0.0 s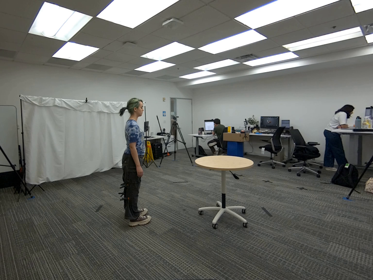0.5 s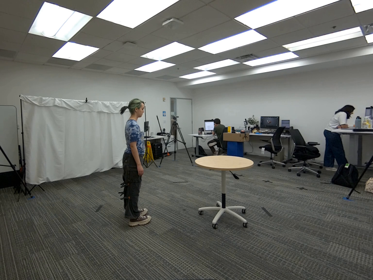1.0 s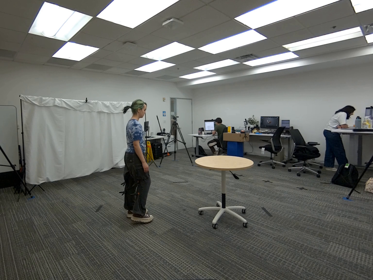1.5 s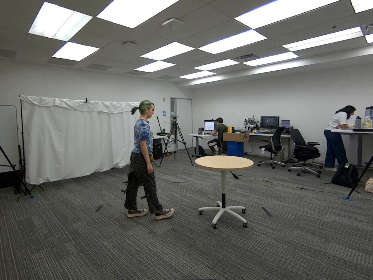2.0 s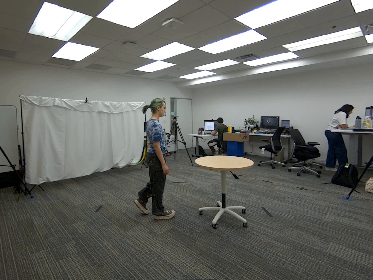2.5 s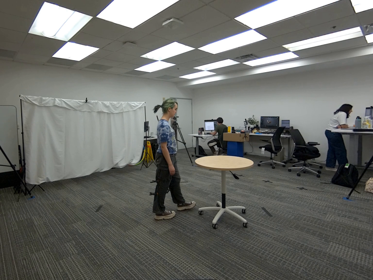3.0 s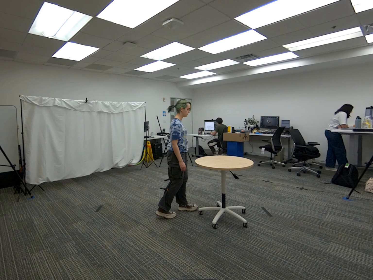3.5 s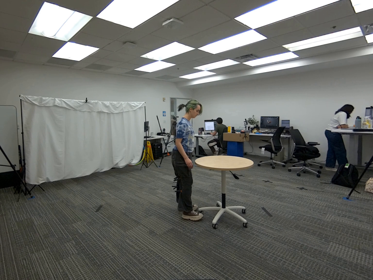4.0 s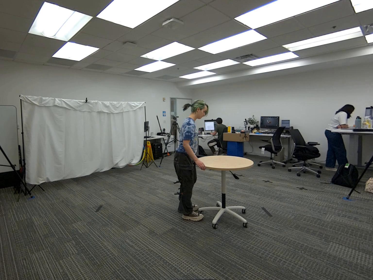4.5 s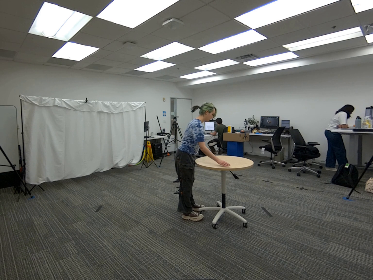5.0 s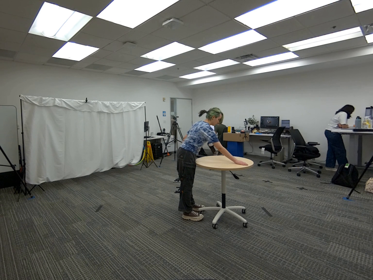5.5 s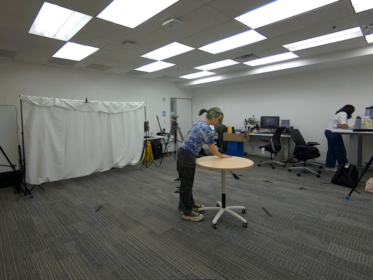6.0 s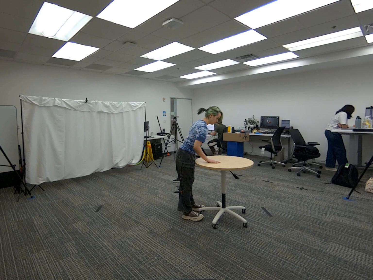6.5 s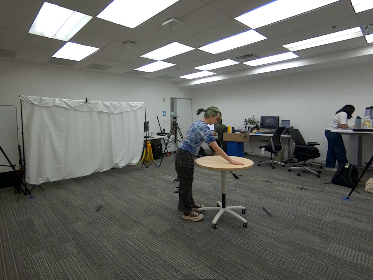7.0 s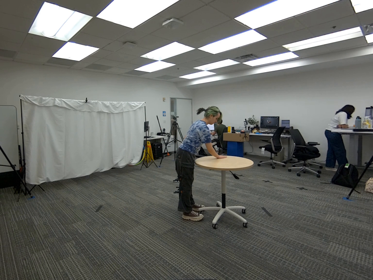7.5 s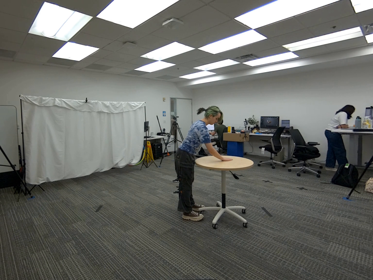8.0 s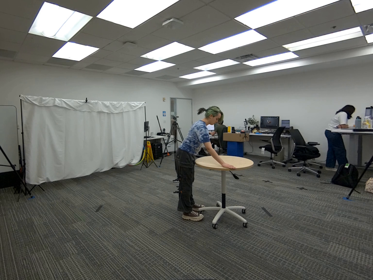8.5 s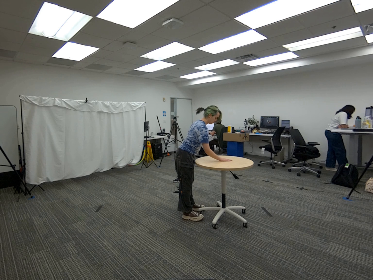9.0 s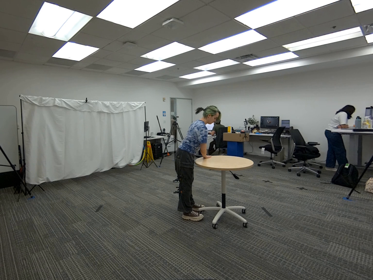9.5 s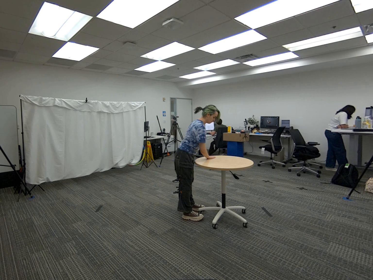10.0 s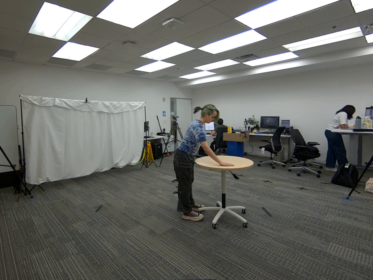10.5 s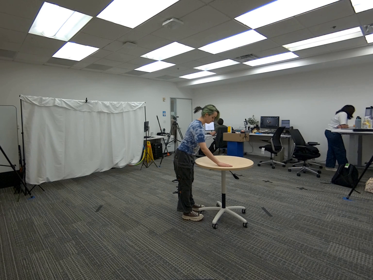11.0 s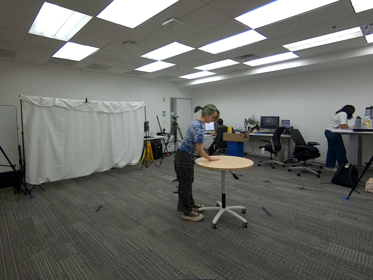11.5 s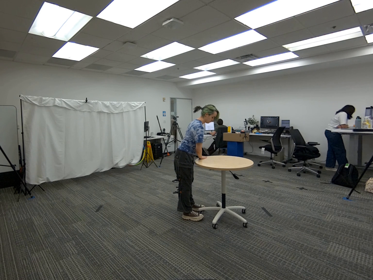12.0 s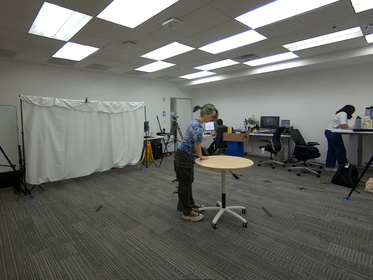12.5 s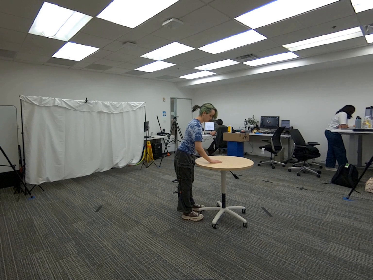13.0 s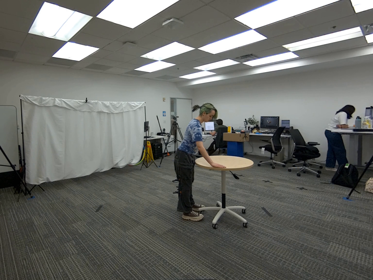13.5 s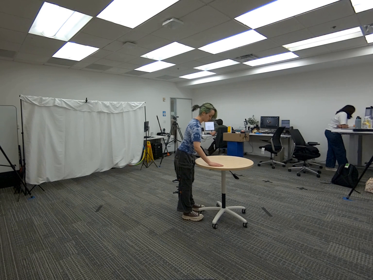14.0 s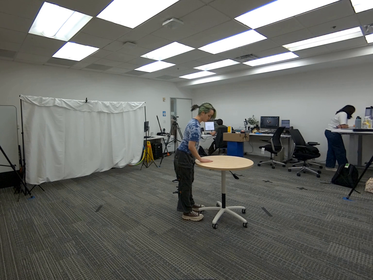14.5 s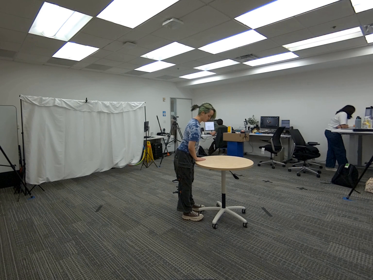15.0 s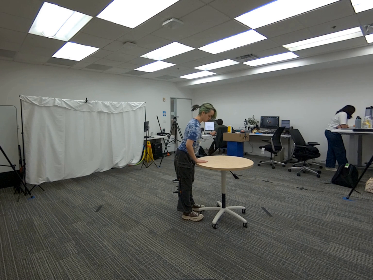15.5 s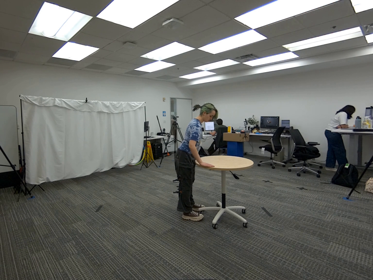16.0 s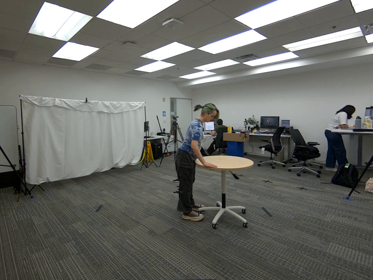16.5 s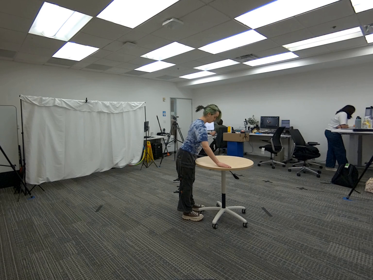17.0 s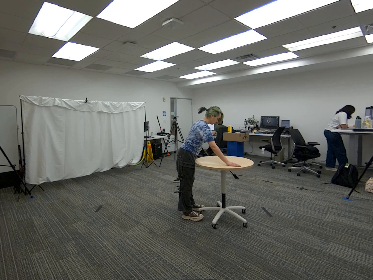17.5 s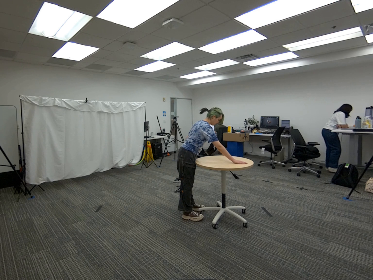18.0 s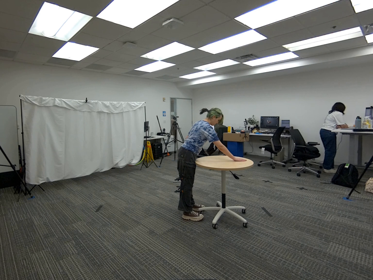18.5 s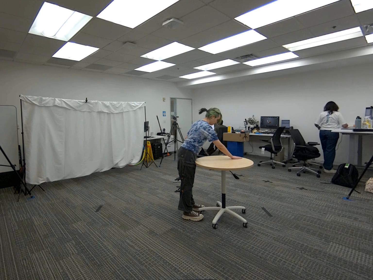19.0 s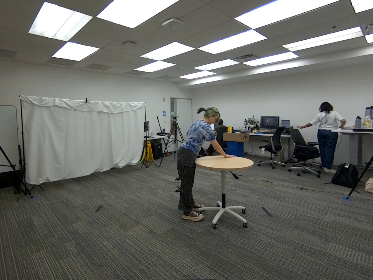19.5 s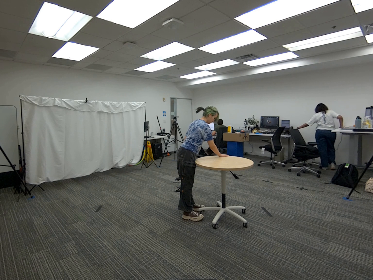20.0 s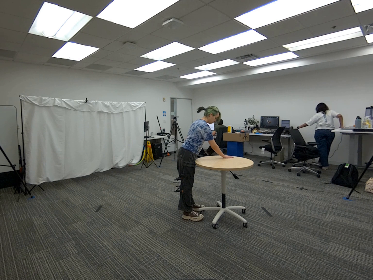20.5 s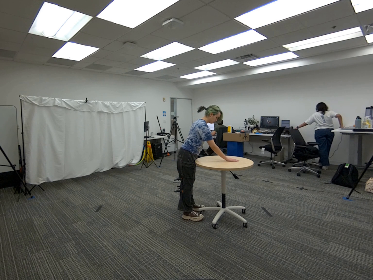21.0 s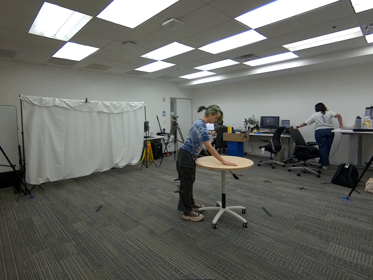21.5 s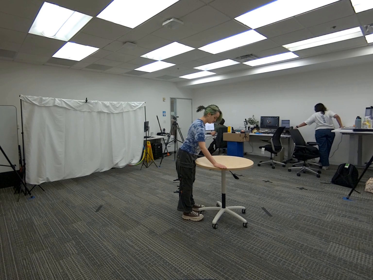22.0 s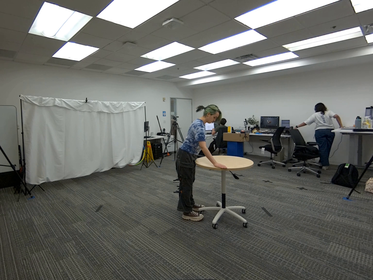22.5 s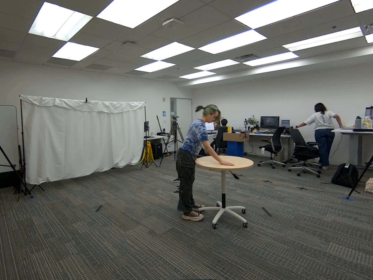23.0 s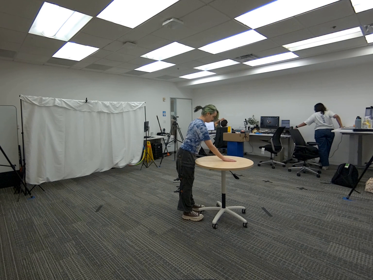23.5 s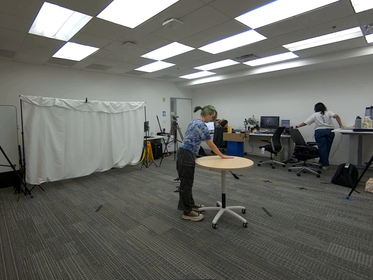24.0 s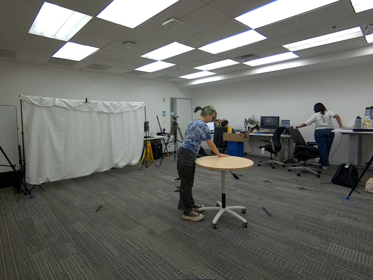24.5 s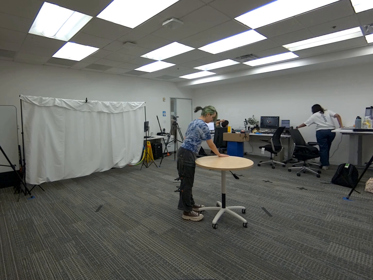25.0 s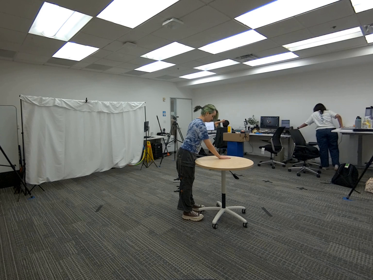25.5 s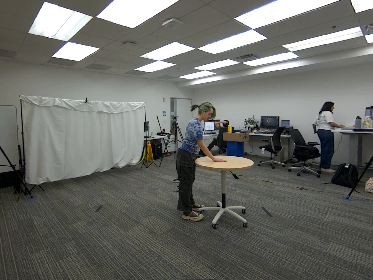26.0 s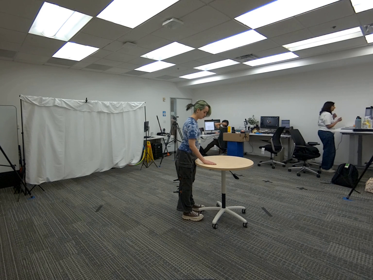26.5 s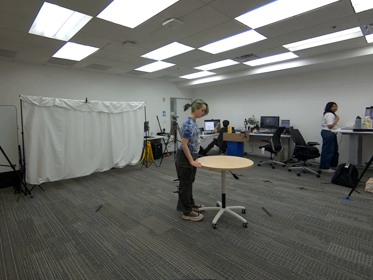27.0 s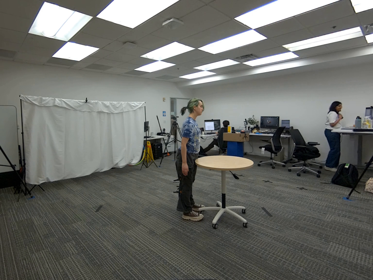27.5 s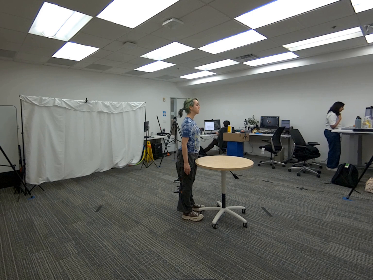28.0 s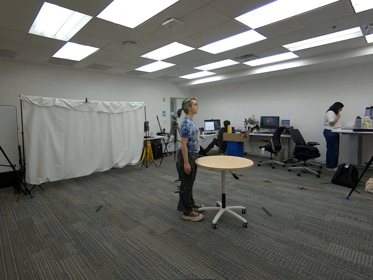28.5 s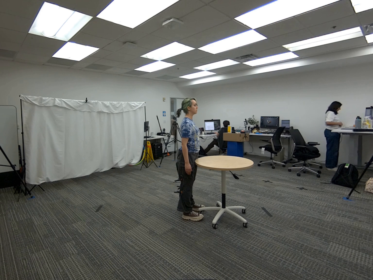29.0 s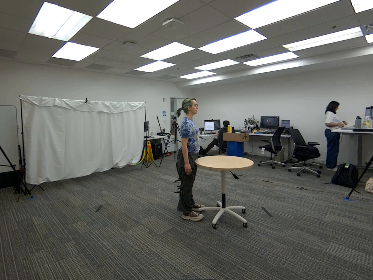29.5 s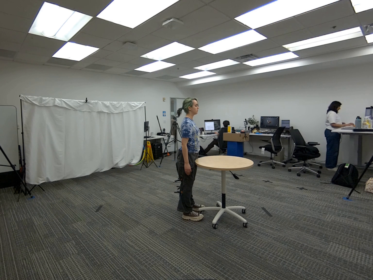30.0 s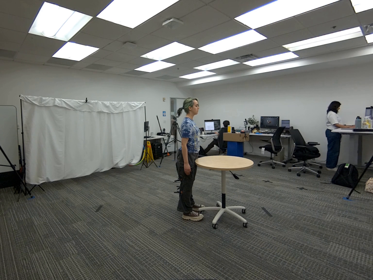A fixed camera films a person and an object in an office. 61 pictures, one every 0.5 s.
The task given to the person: Walk to the round table, place your right hand on the table and perform a wiping action. Do this around the entire top of the table until finished.
